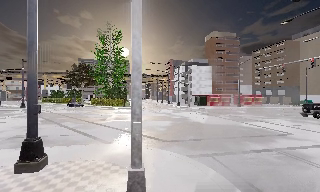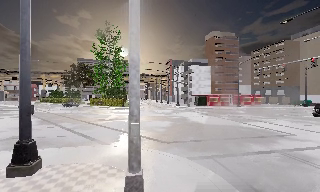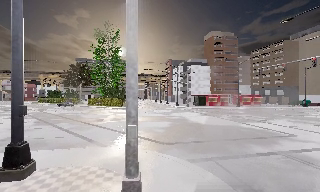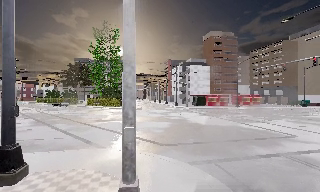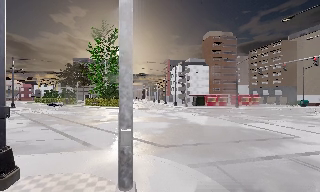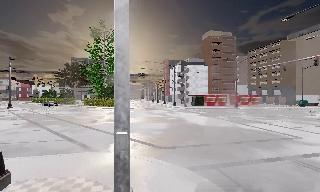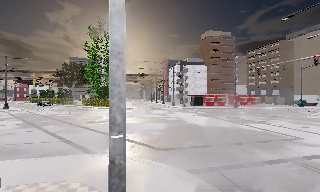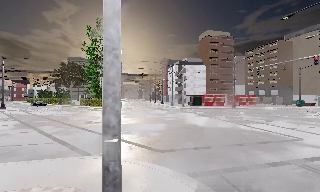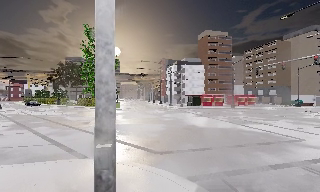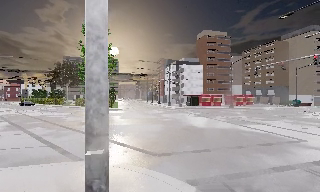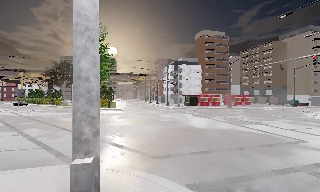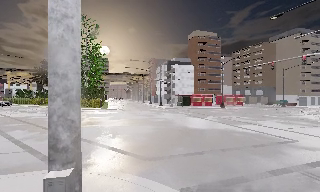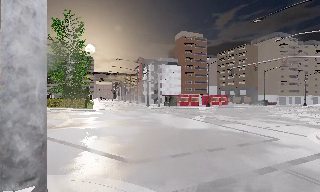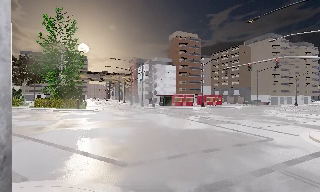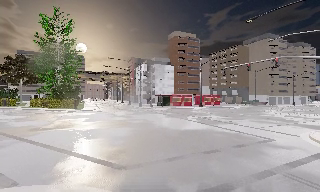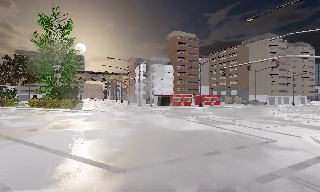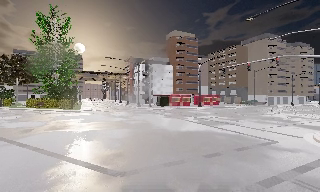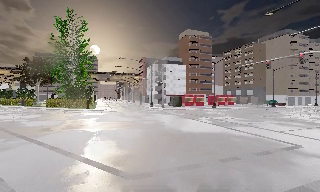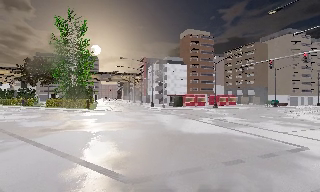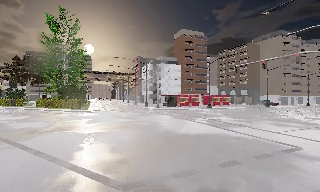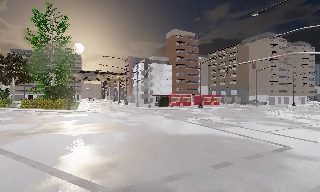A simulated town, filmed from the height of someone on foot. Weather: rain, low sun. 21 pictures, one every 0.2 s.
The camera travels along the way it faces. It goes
forward.
0.0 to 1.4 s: The camera travels forward, about 1.5 m, so what stands in front looms larger.
1.4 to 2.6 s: The camera pans to its right, which is clockwise from overhead, by about 10 degrees. It travels forward, about 1.5 m, so what stands in front looms larger.
2.6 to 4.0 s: The camera travels forward, about 1.5 m, so what stands in front looms larger.
The film runs forward here.
